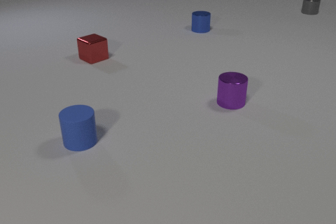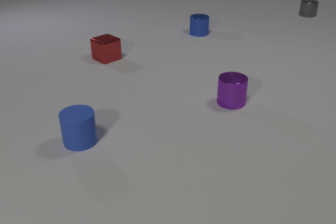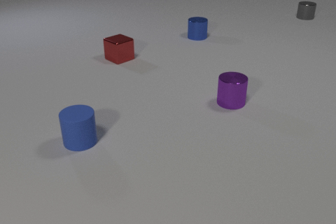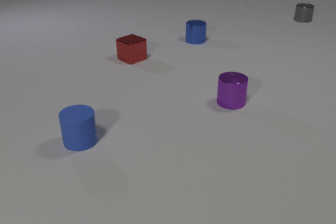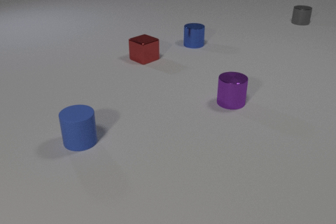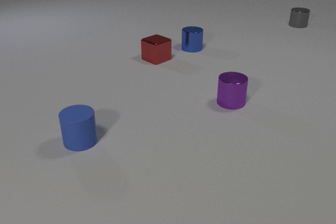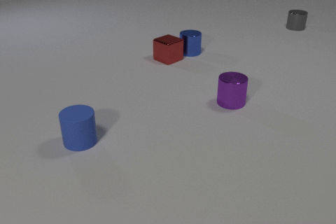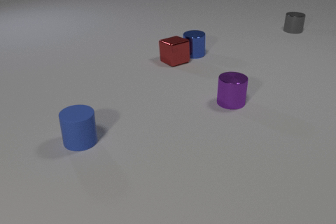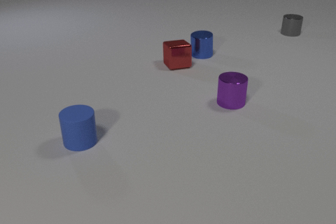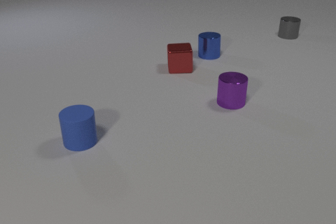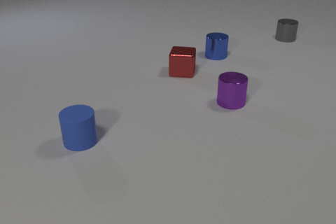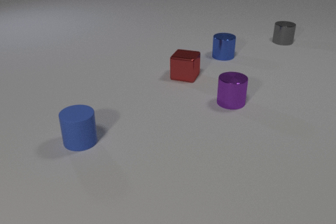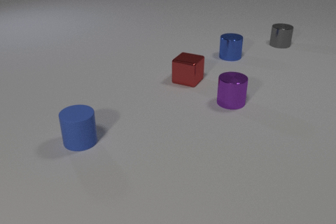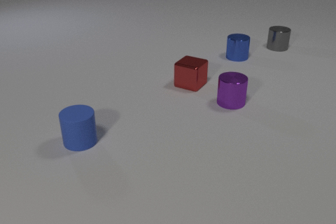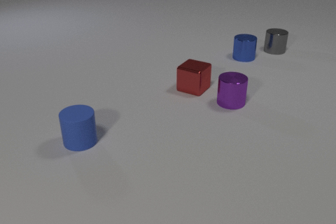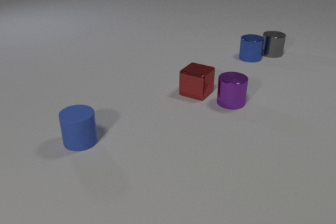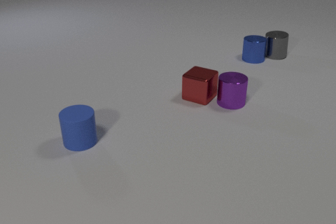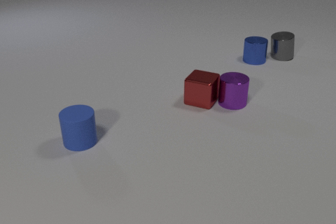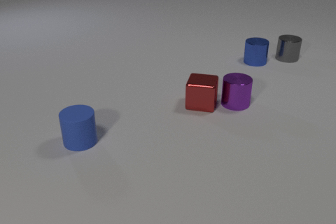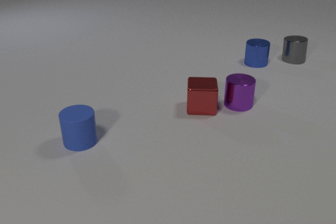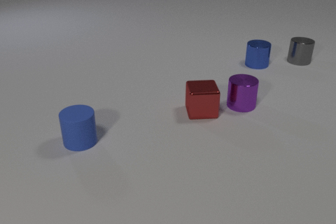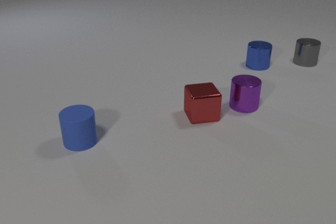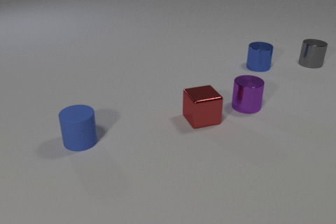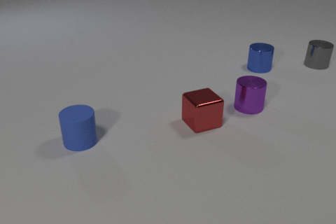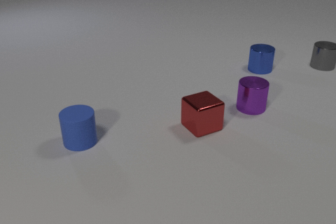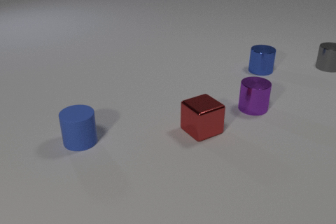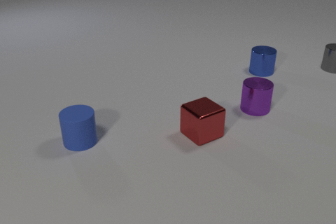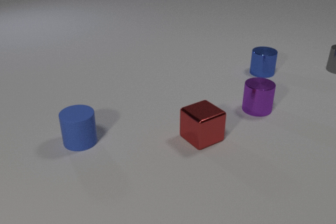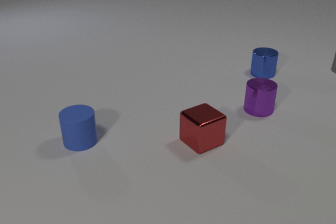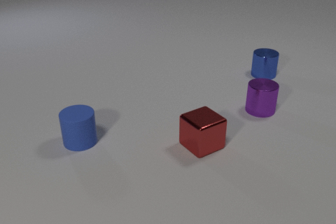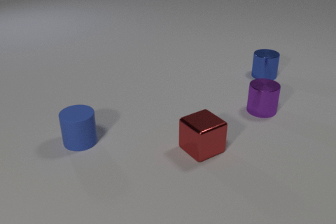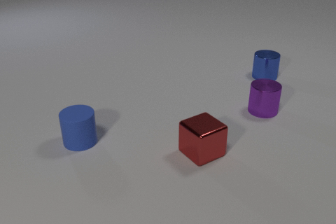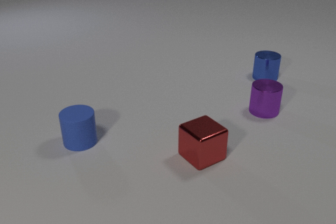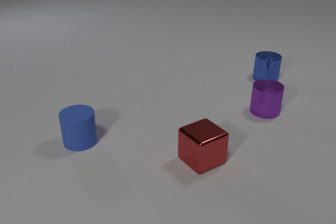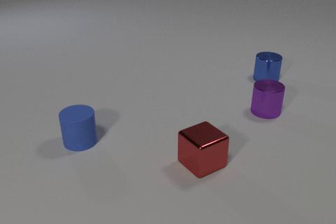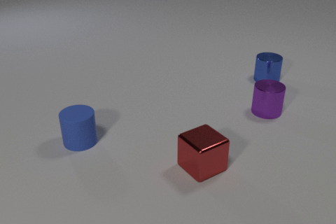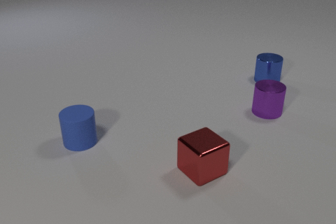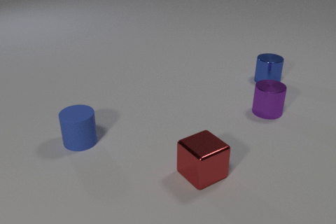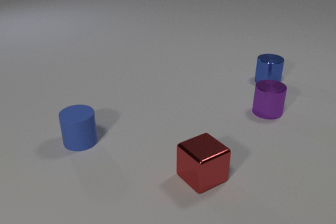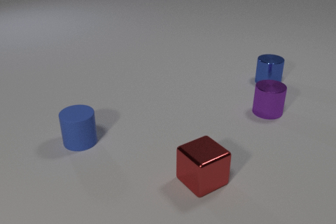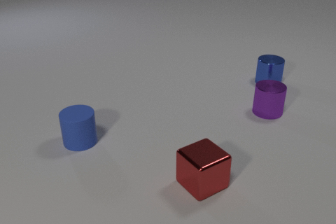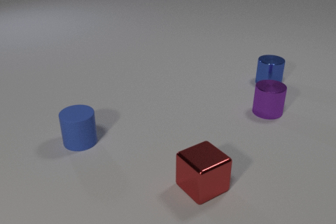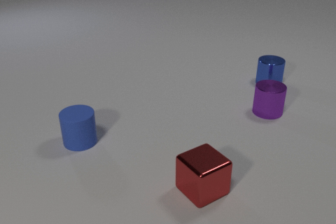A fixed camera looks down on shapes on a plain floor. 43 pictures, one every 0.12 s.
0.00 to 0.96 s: The blue metal cylinder slides toward the camera. The red metal cube slides to the right, spins so that its near face slides to the left, clockwise seen from above. The gray metal cylinder slides toward the camera. The blue metal cylinder and the red metal cube collide.
0.96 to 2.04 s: The blue metal cylinder slides to the right. The red metal cube slides toward the camera, spins so that its near face slides to the left, clockwise seen from above. The gray metal cylinder slides toward the camera. The blue metal cylinder and the gray metal cylinder collide. The red metal cube and the purple metal cylinder collide.
2.04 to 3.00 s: The blue metal cylinder slides toward the camera. The red metal cube slides toward the camera, spins counterclockwise seen from above by about 60 degrees, its near face sliding to the right. The purple metal cylinder slides to the right. The gray metal cylinder slides to the right.
3.00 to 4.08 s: The blue metal cylinder slides toward the camera. The red metal cube slides toward the camera. The purple metal cylinder slides to the right. The gray metal cylinder slides to the right, leaves at the right edge.
4.08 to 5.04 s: The blue metal cylinder slides toward the camera. The red metal cube slides toward the camera.
Are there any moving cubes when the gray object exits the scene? yes.
Are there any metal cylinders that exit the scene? yes.
What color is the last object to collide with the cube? purple.
